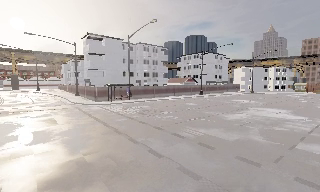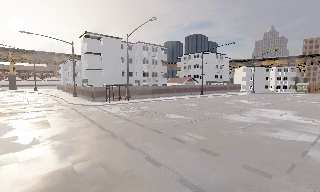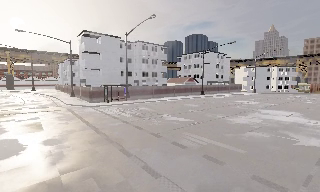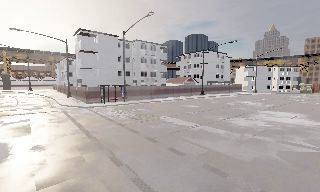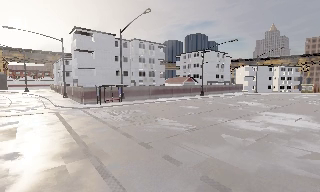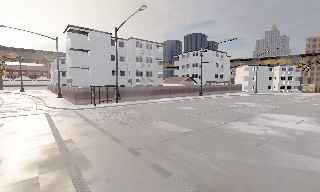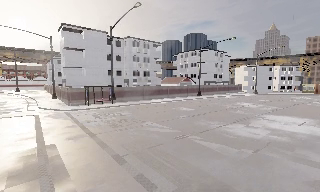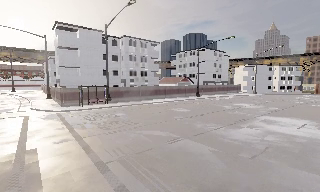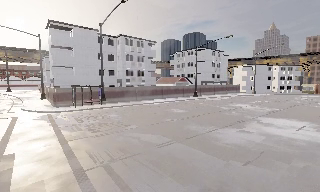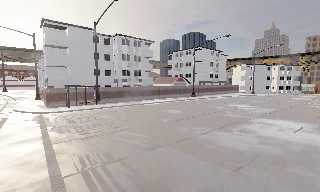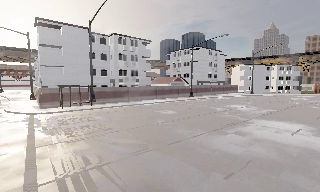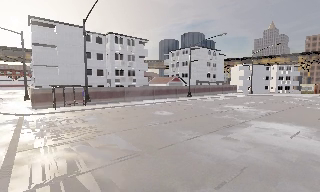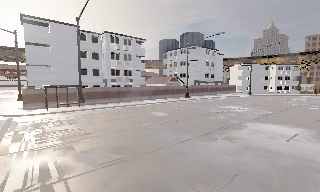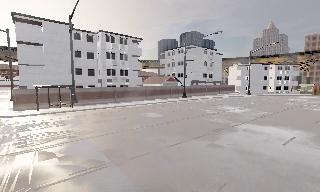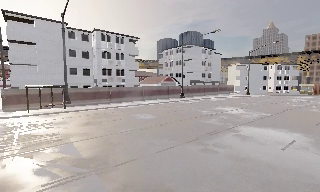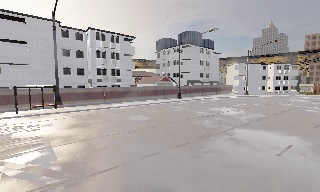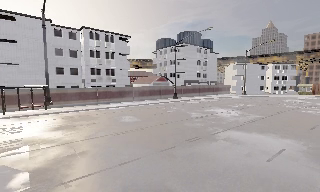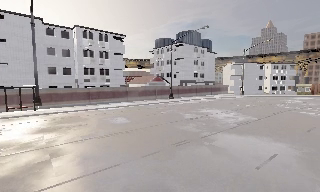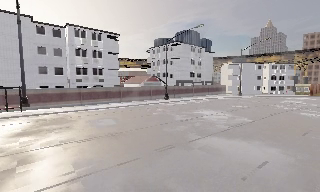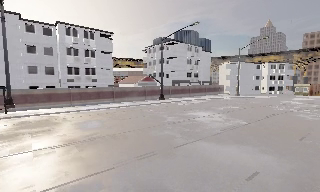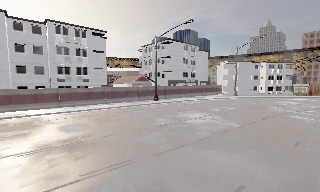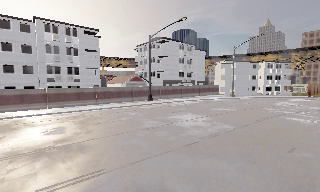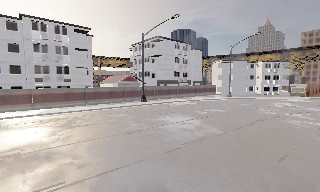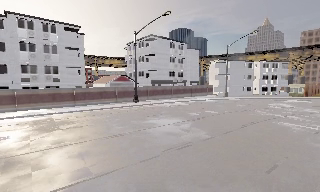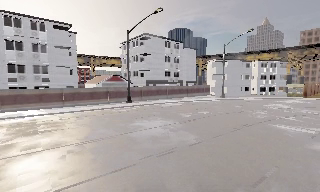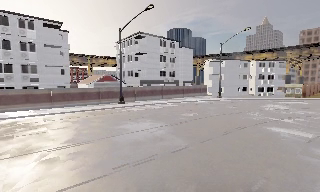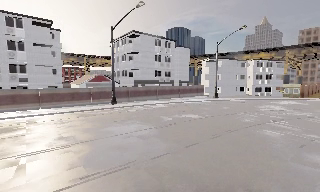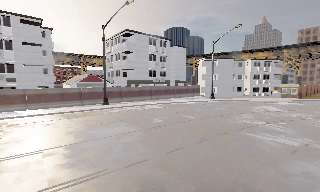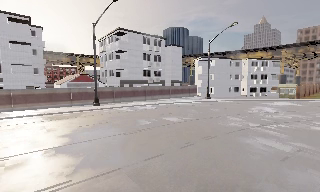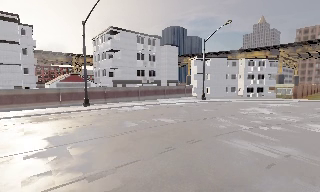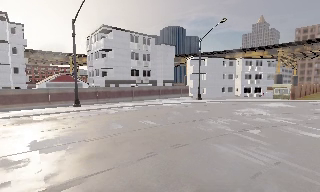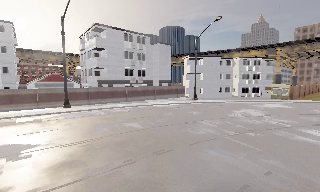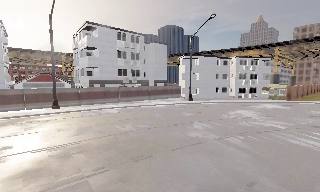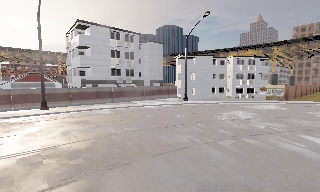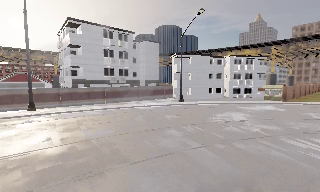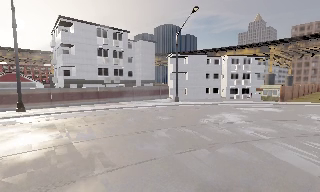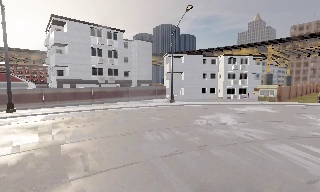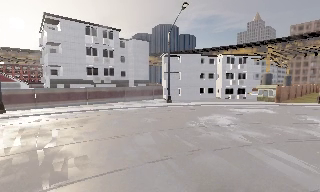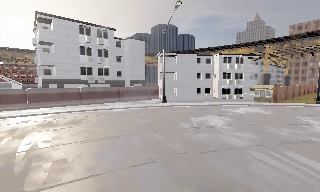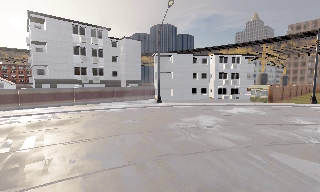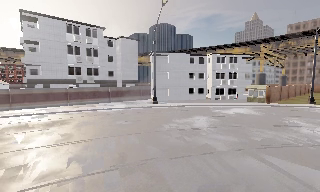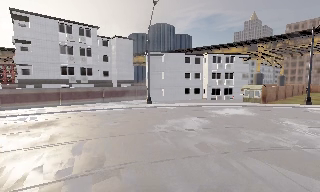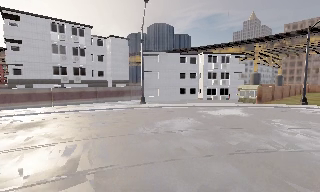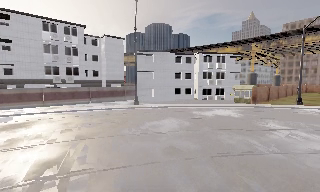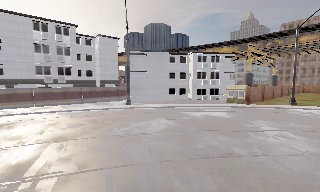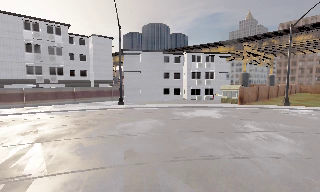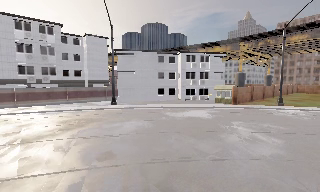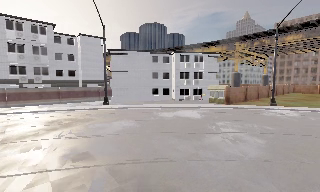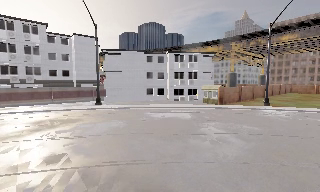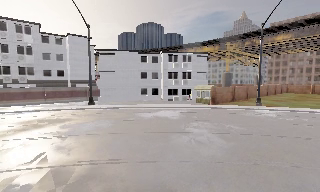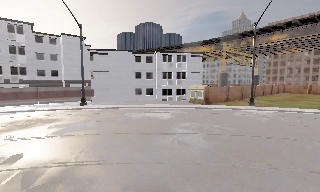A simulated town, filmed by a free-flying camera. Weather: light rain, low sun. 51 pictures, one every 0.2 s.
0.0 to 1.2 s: The camera travels forward, about 5 m, so what stands in front looms larger.
1.2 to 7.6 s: The camera travels to its right and forward, about 30 m, so close, fixed things drift to the left.
7.6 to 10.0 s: The camera travels to its right, about 11 m, so close, fixed things drift to the left.
The film runs forward here.
